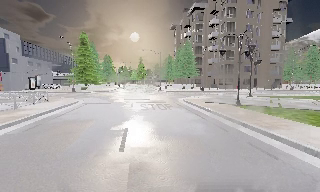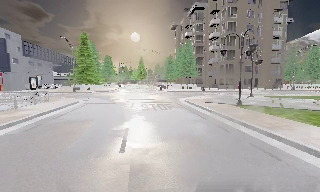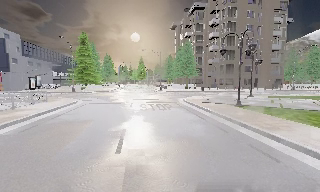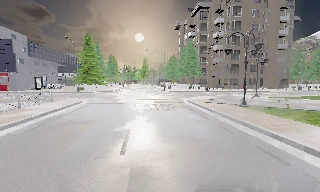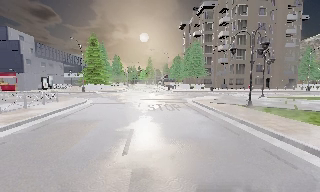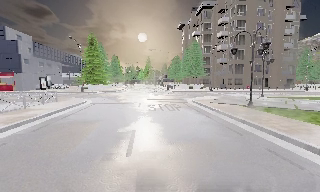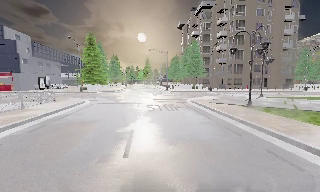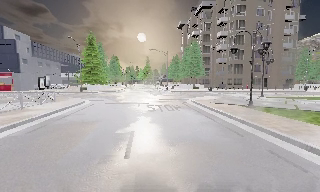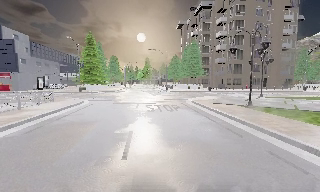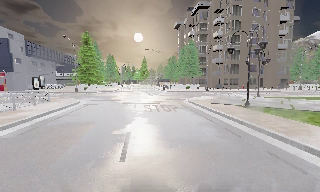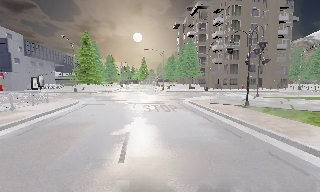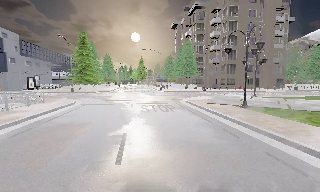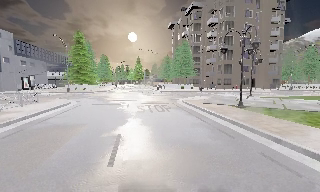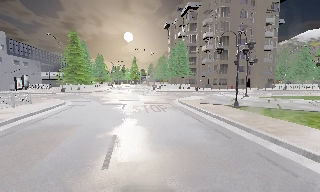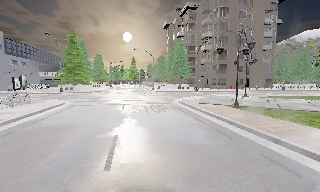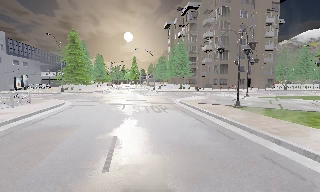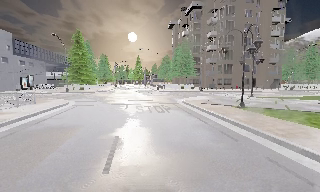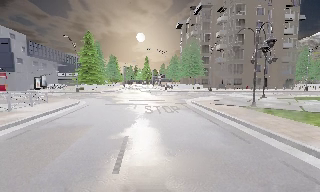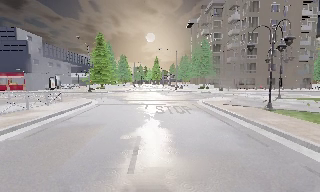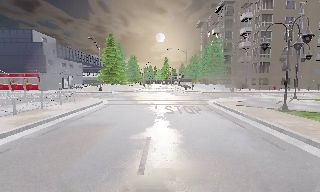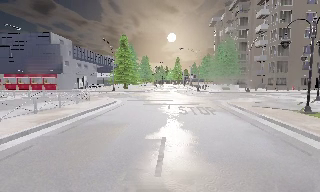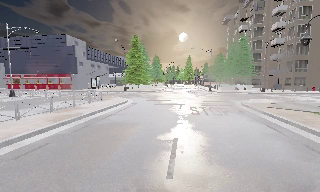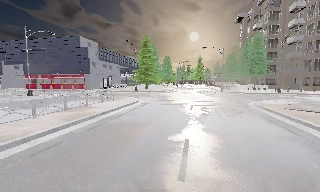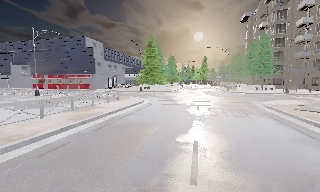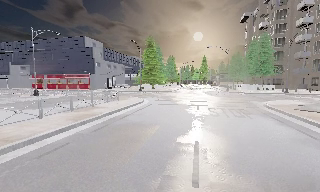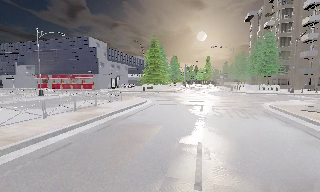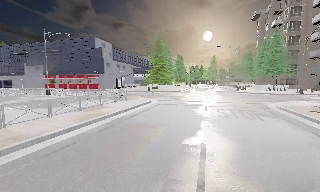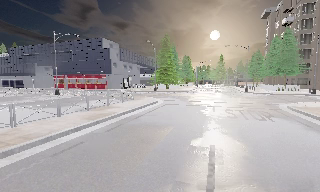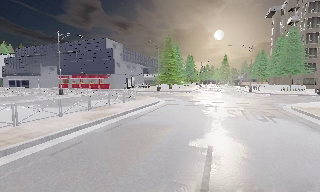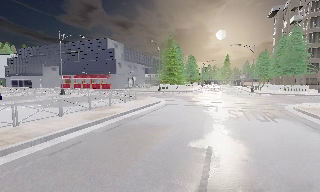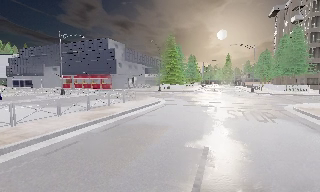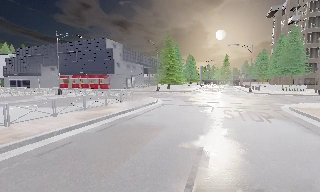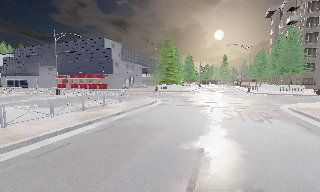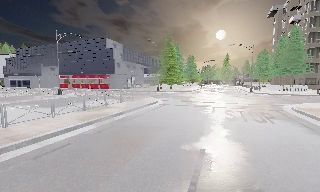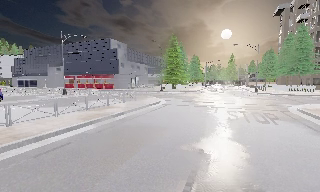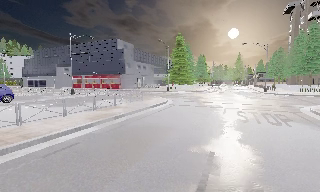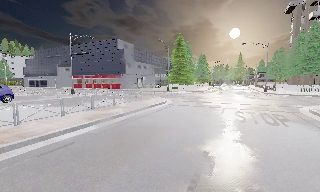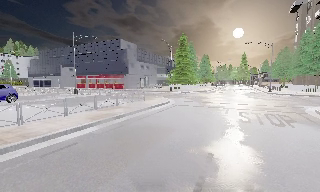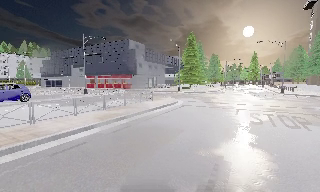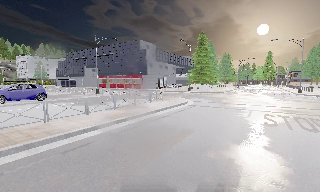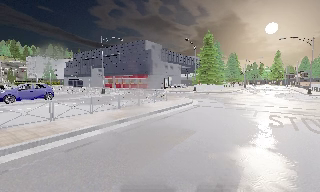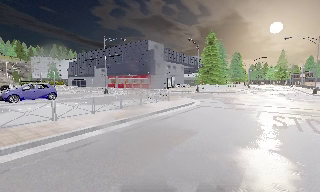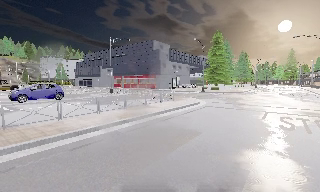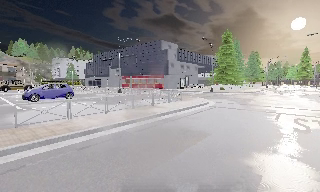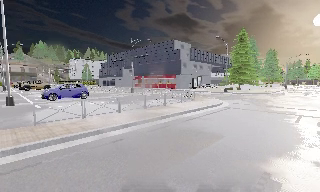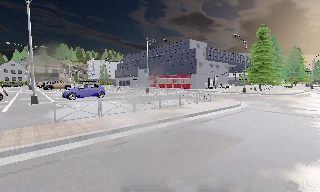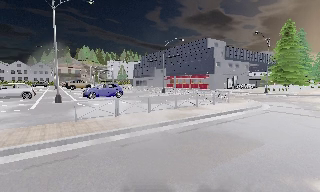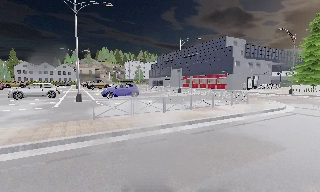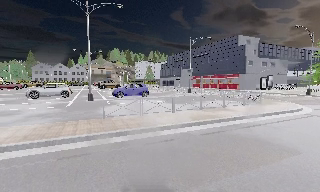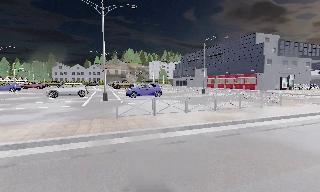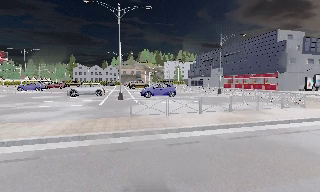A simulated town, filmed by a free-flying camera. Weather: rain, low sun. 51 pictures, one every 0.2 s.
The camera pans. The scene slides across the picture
to the right.
The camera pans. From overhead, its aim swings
counterclockwise.
0.0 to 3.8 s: The camera travels forward, about 1 m, so what stands in front looms larger.
3.8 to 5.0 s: The camera swings to its left by about 15 degrees, and the scene slides to the right.
5.0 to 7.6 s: The camera swings to its left by about 15 degrees, and the scene slides to the right. It travels to its right and forward, about 1 m.
7.6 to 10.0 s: The camera pans to its left, which is counterclockwise from overhead, by about 45 degrees. It travels to its right, about 0.5 m.
The film runs forward here.
